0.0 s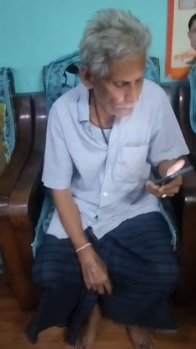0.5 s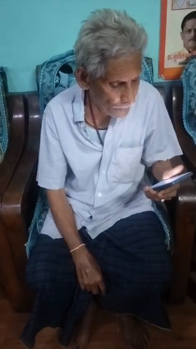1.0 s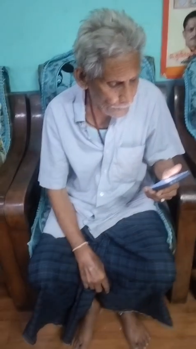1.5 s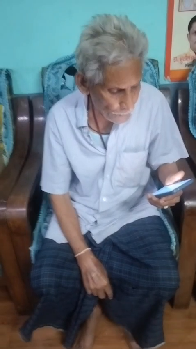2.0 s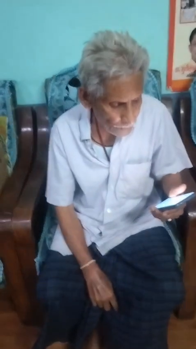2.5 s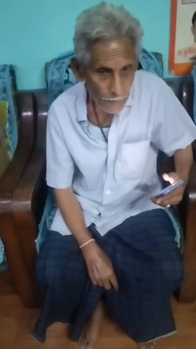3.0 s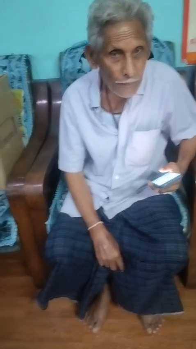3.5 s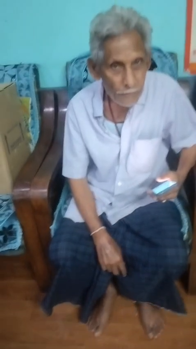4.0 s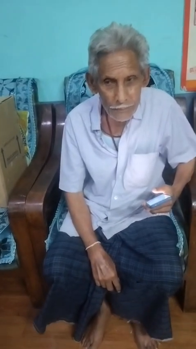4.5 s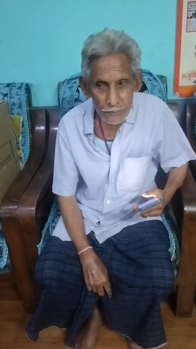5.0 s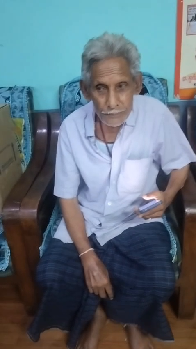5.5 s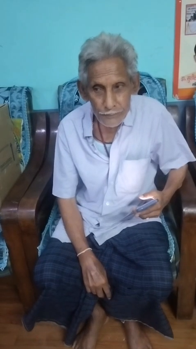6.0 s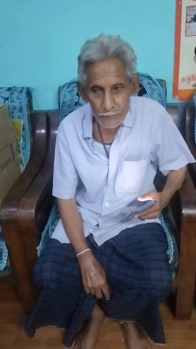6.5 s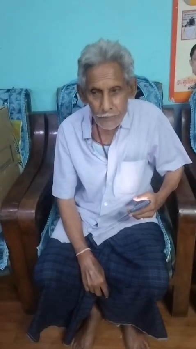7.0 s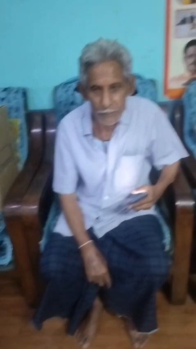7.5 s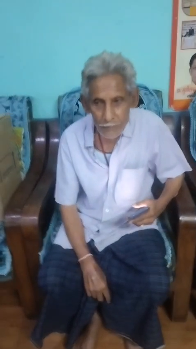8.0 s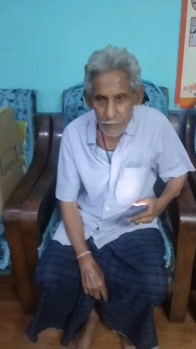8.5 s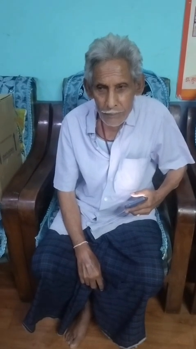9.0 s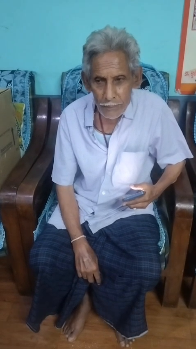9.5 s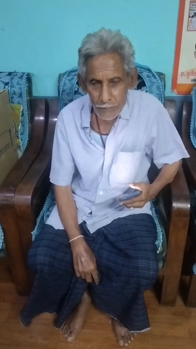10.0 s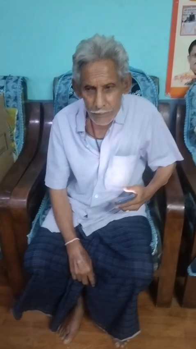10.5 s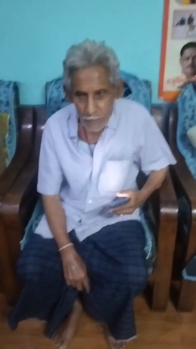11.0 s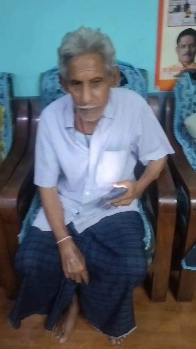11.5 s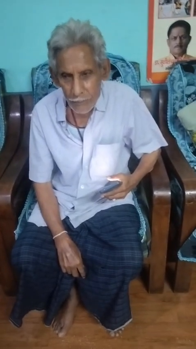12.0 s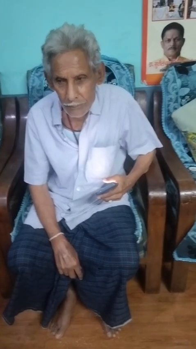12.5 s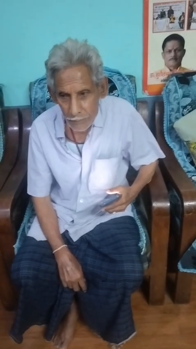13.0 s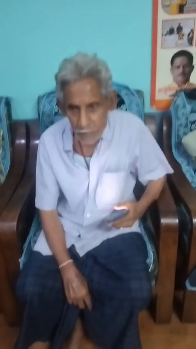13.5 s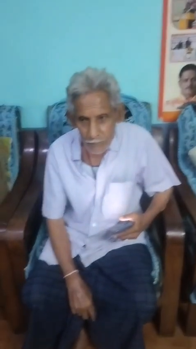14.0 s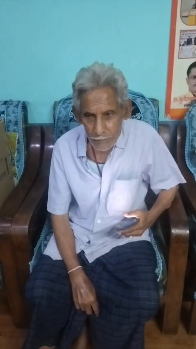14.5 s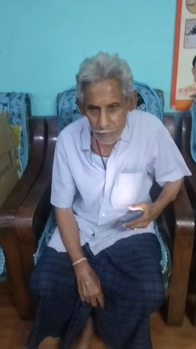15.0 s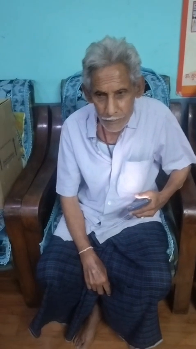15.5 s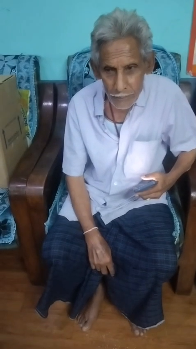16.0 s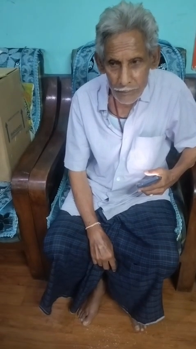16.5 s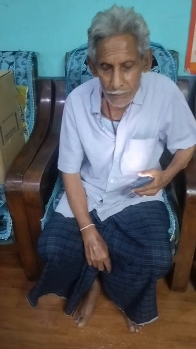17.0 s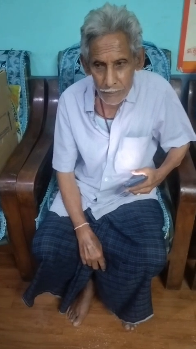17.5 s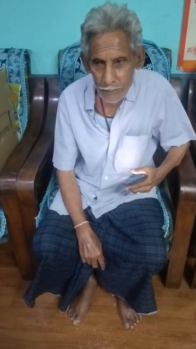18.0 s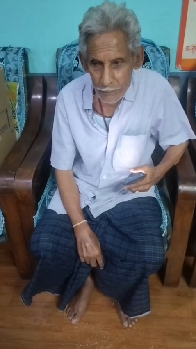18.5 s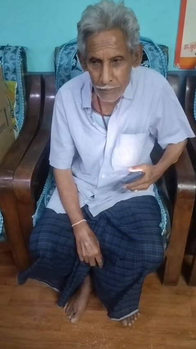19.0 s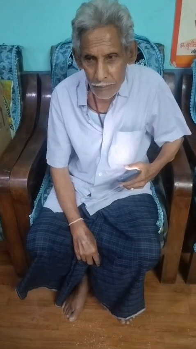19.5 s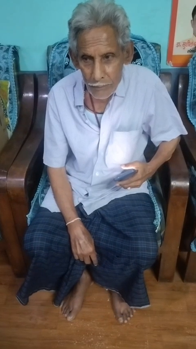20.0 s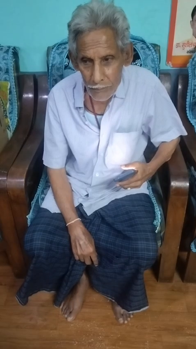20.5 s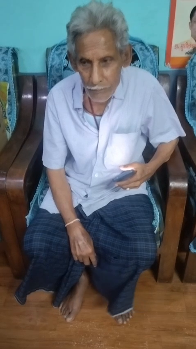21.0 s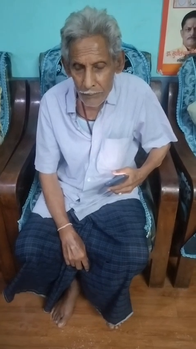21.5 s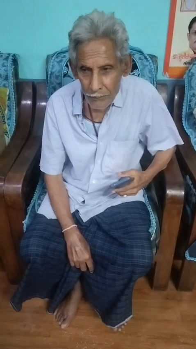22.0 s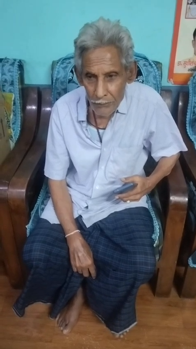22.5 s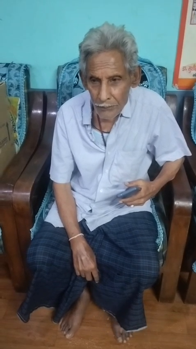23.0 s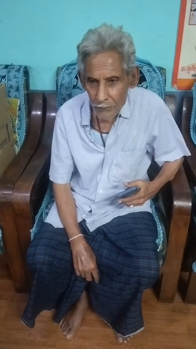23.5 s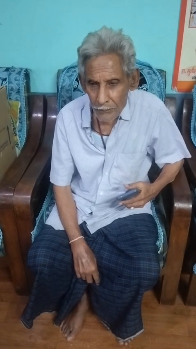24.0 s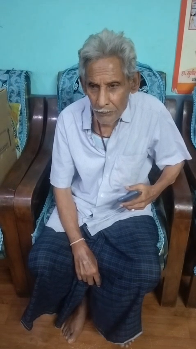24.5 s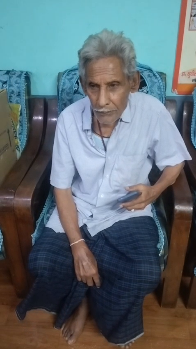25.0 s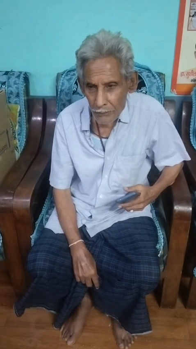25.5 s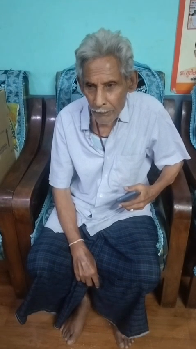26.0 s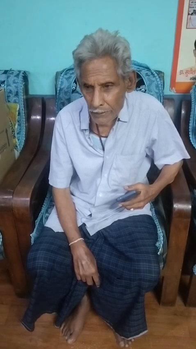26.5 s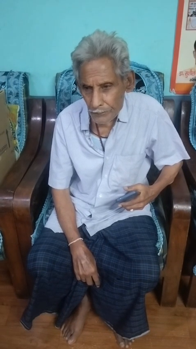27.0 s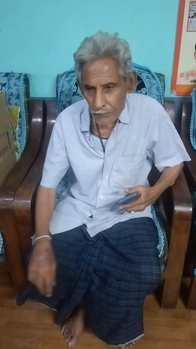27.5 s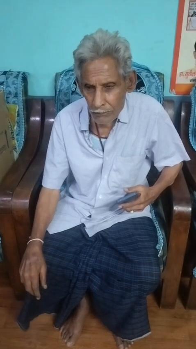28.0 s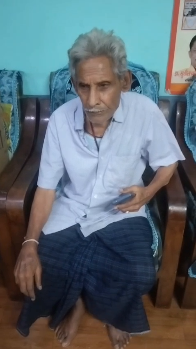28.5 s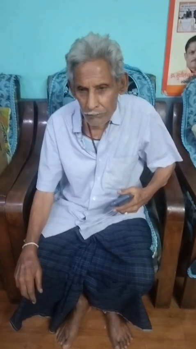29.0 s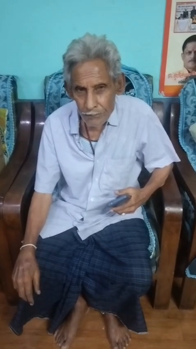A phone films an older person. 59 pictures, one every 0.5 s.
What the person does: Sitting.
